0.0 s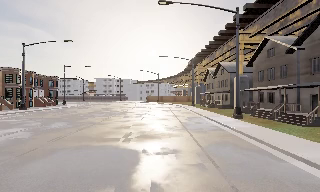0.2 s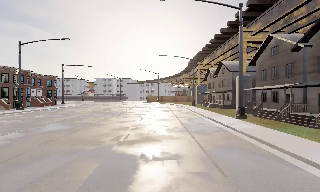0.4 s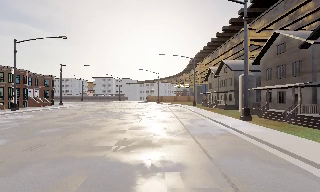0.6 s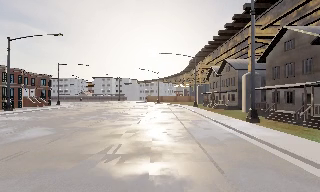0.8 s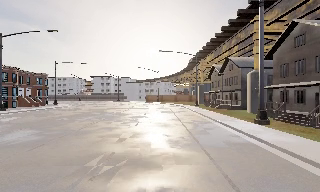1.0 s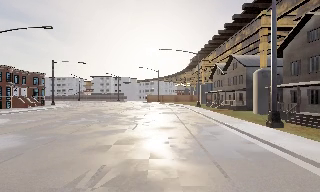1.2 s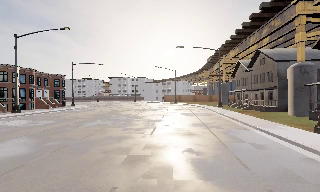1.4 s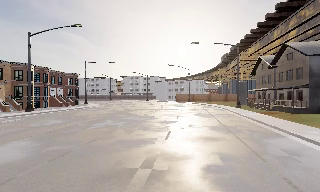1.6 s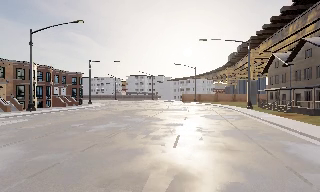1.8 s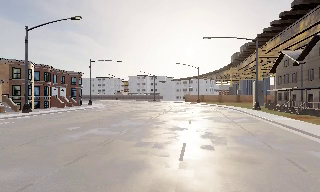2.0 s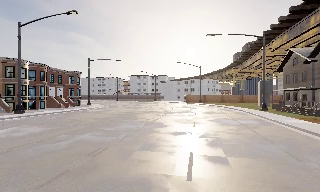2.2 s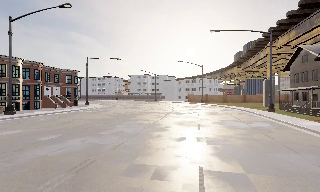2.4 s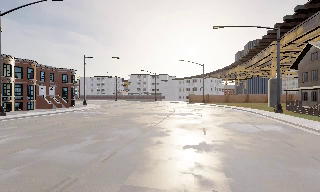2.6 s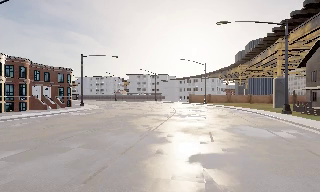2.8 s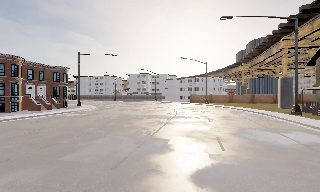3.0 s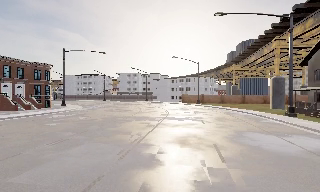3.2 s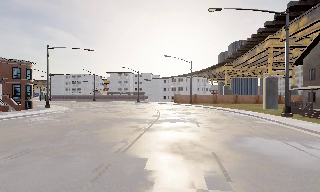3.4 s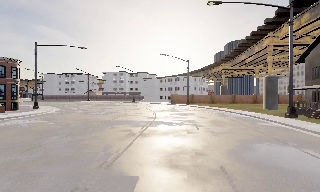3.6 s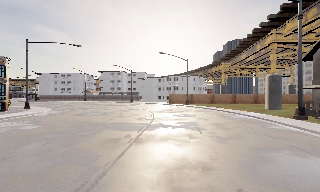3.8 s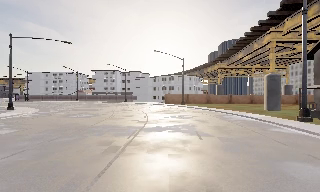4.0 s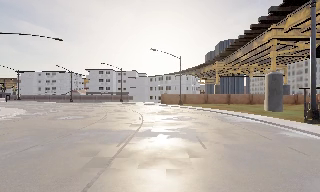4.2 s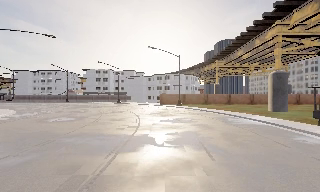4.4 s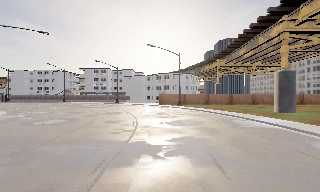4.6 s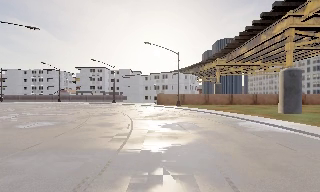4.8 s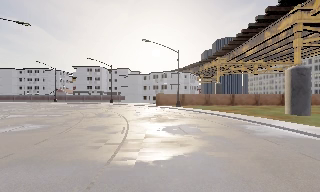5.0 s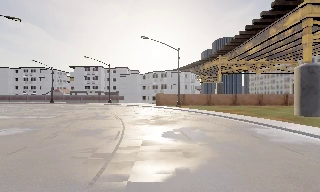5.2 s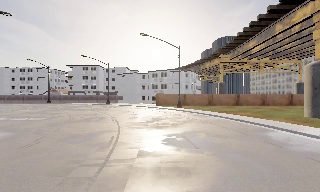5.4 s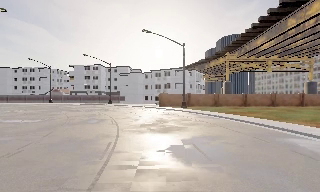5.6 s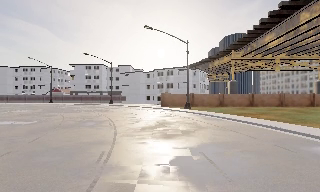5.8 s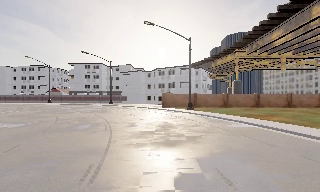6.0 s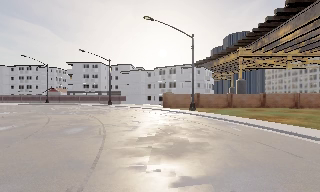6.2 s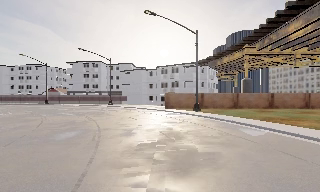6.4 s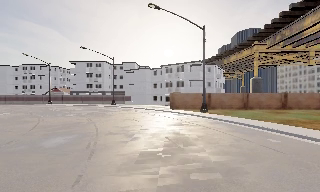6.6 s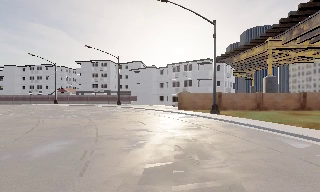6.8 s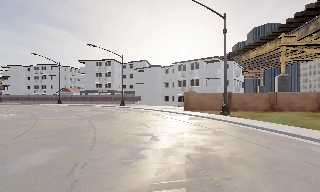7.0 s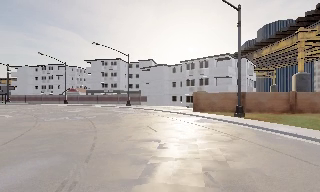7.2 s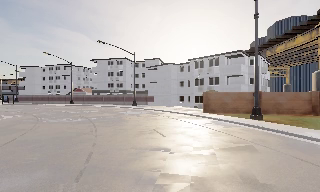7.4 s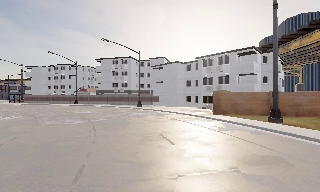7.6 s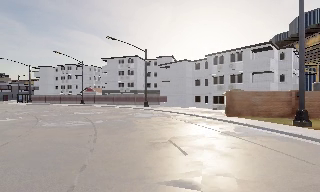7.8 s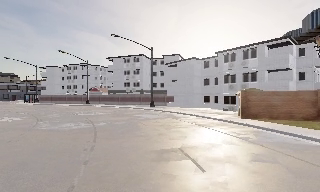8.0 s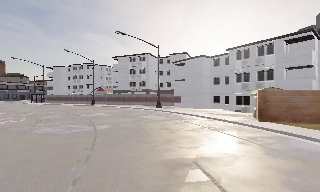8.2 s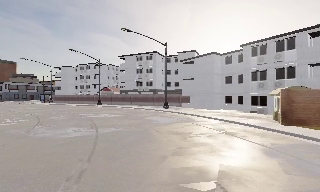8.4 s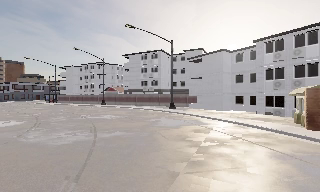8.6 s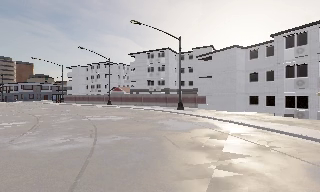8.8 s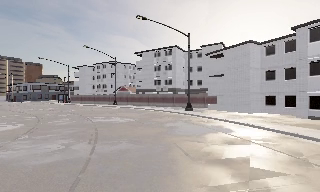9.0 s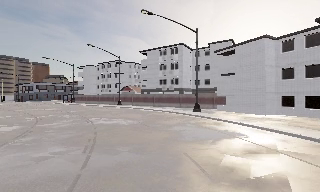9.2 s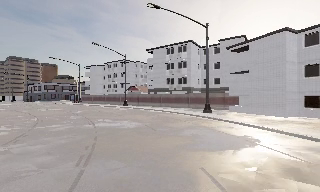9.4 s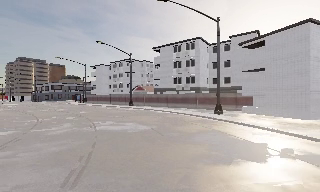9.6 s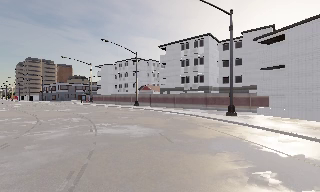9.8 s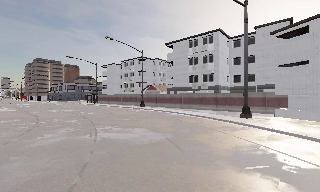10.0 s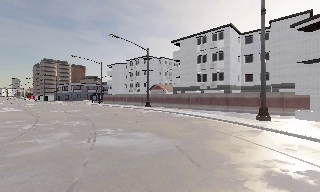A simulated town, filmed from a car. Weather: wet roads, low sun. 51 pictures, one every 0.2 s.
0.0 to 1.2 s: The camera travels forward, about 6 m, so what stands in front looms larger. It gains speed.
1.2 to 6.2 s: The camera travels forward, about 30 m, so what stands in front looms larger.
6.2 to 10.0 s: The scene slides to the right, as the camera pans about 40 degrees to its left. It travels forward, about 25 m.
The film runs forward here.
